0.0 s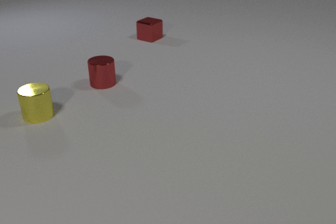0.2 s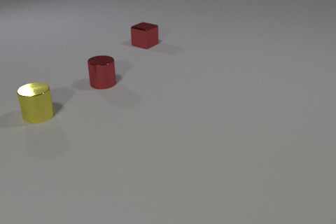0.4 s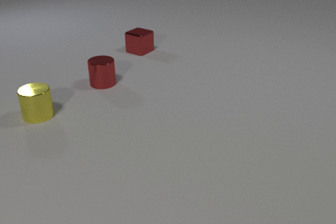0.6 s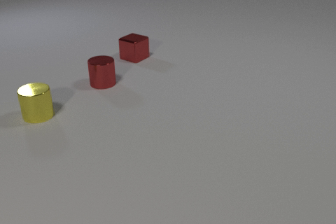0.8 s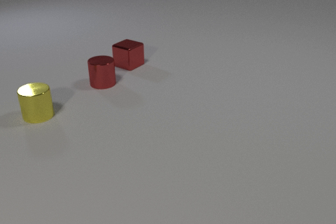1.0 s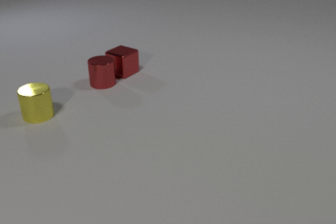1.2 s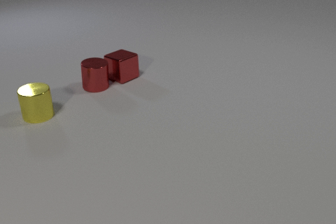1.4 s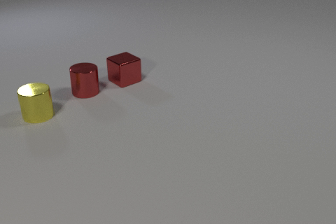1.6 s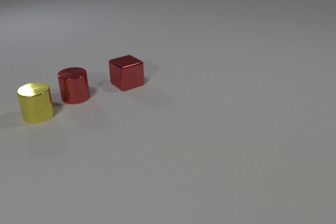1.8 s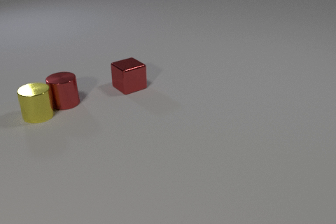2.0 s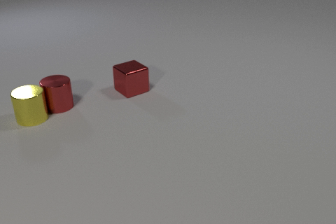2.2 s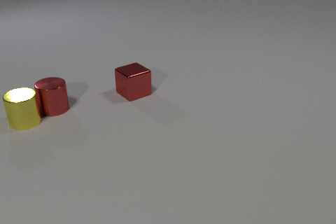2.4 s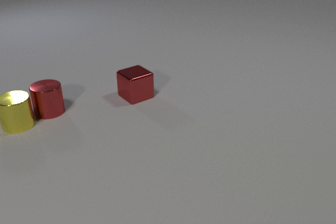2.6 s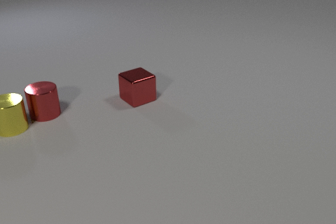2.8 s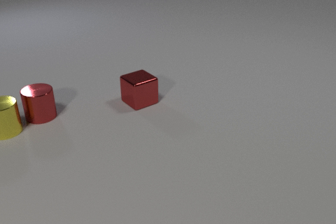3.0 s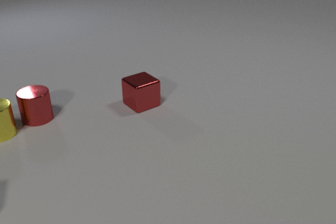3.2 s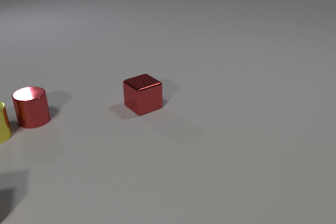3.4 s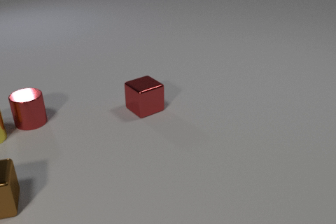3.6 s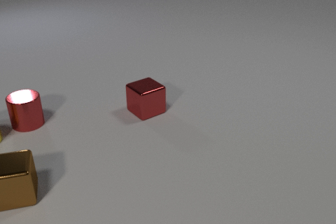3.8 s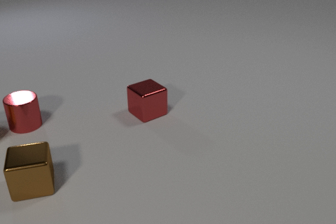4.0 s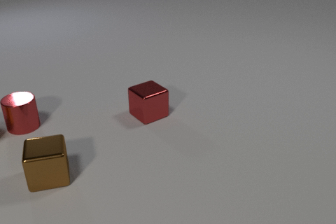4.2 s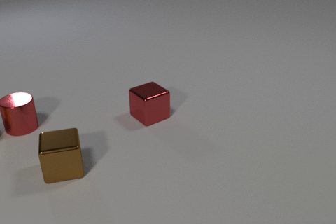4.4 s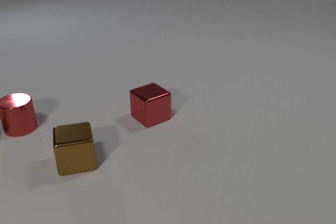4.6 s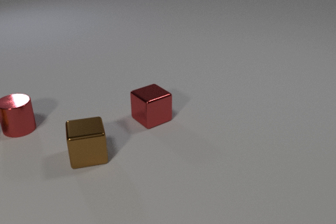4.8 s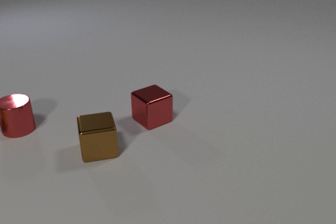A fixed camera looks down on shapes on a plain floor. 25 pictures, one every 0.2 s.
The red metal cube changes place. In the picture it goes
toward the camera.
0.0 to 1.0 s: The red metal cube slides toward the camera.
1.0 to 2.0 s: The red metal cube slides toward the camera. The red metal cylinder slides to the left and toward the camera. The red metal cube and the red metal cylinder collide. The red metal cylinder and the yellow metal cylinder collide.
2.0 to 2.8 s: The red metal cube slides toward the camera. The red metal cylinder slides to the left and toward the camera. The yellow metal cylinder slides to the left and toward the camera.
2.8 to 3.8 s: The red metal cube slides toward the camera. The red metal cylinder slides to the left and toward the camera. The brown metal cube comes in at the left edge, slides to the right and away from the camera. The yellow metal cylinder slides to the left and toward the camera, leaves at the left edge.
3.8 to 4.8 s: The red metal cube slides toward the camera. The red metal cylinder slides to the left. The brown metal cube slides to the right and away from the camera.
Are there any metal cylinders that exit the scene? yes.
What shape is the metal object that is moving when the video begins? cube.
How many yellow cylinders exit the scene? 1.
